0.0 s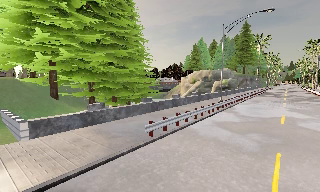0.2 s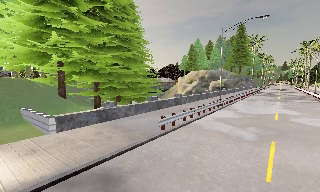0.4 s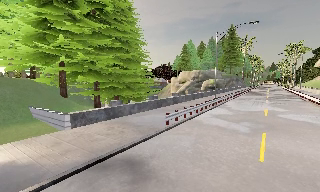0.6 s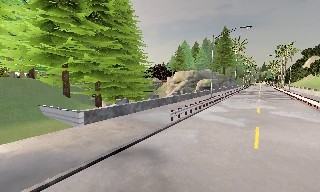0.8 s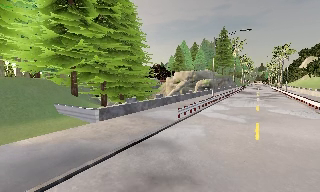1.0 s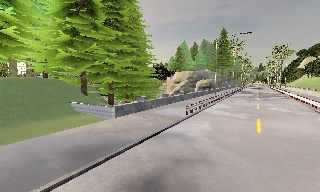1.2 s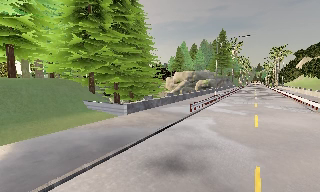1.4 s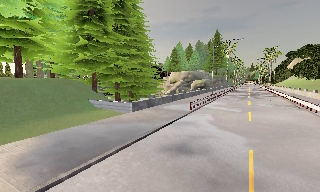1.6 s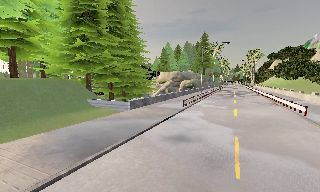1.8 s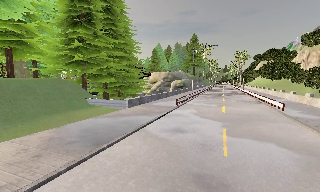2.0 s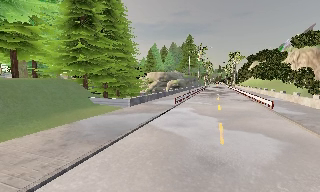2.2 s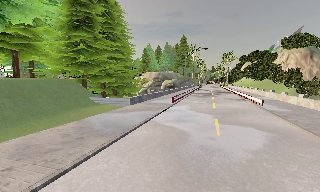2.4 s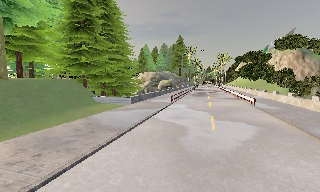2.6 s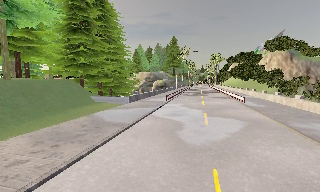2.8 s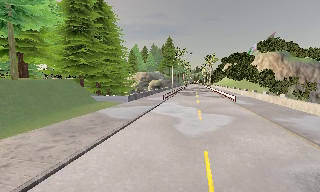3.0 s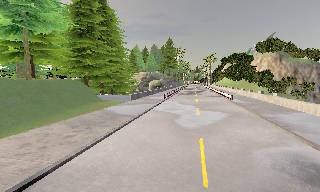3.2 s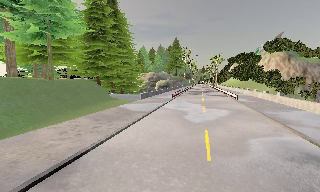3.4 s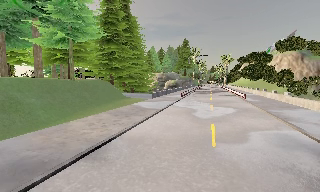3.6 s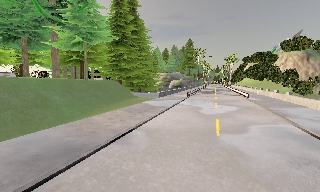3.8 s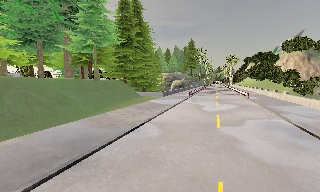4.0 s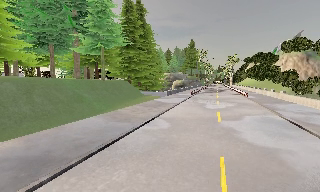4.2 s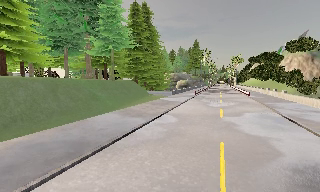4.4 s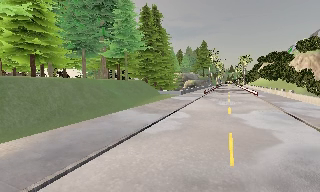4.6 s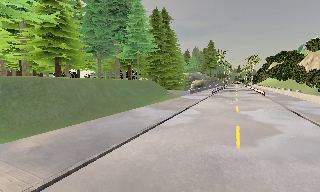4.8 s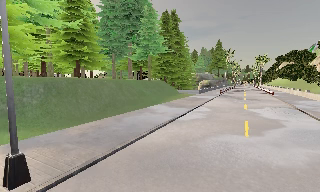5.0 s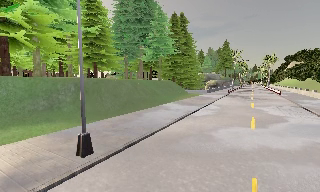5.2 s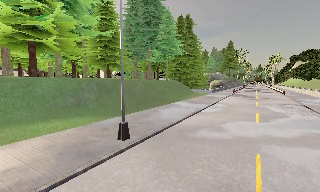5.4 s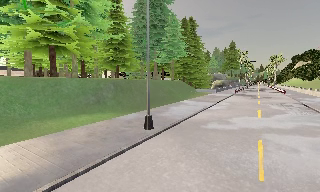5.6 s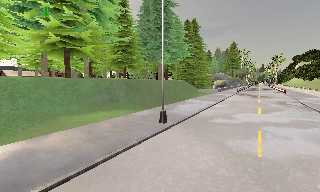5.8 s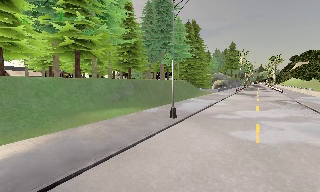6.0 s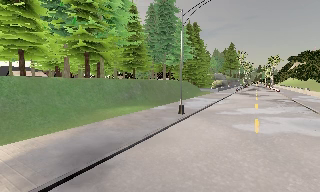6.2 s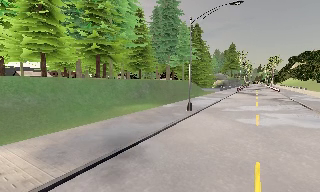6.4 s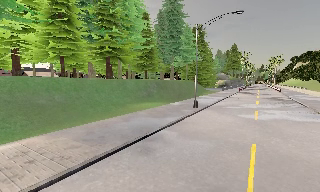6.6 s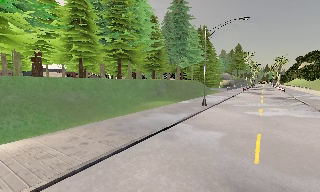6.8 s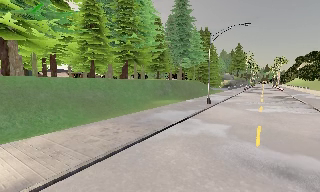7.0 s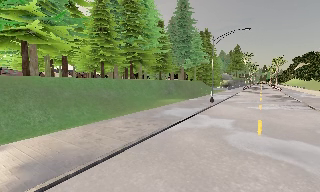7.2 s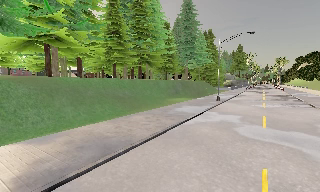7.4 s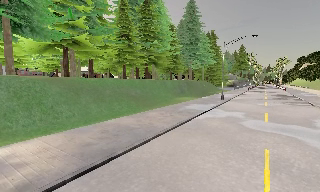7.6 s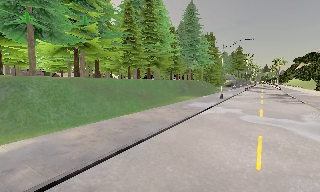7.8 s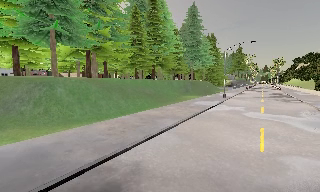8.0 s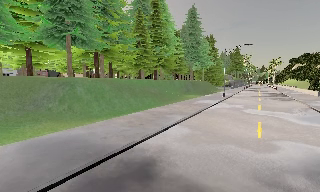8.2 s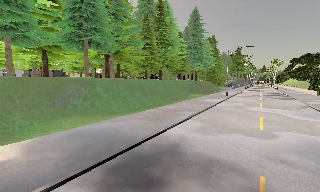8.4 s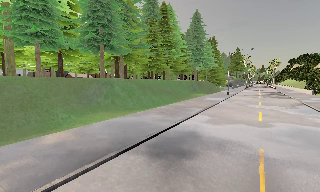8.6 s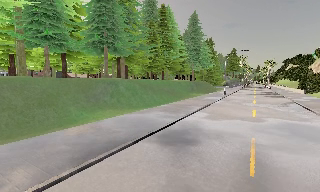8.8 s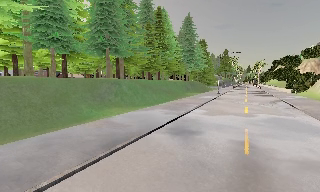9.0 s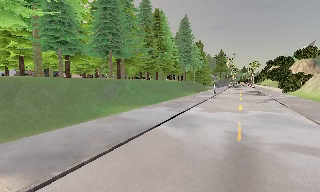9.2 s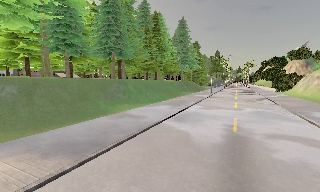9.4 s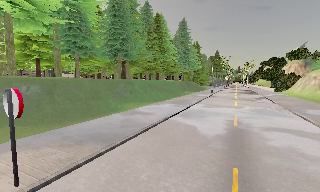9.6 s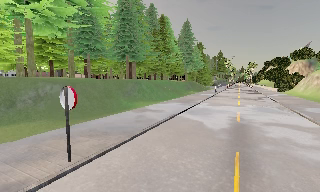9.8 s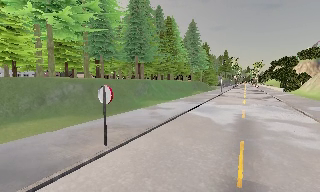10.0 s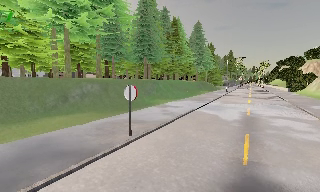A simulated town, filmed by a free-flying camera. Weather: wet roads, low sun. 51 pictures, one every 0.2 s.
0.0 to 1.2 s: The camera travels backward and to its left, about 7 m, so what stands in front gets smaller.
1.2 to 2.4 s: The camera pans to its right, which is clockwise from overhead, by about 15 degrees. It travels backward and to its left, about 7 m, so what stands in front gets smaller.
2.4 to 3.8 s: The camera travels backward, about 9 m, so what stands in front gets smaller.
3.8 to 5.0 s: The camera swings to its left by about 10 degrees, and the scene slides to the right. It travels backward and to its left, about 9 m, so what stands in front gets smaller.
5.0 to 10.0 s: The camera travels backward and to its left, about 35 m, so what stands in front gets smaller.
The film runs backward here.
